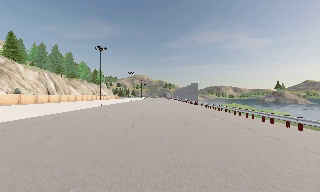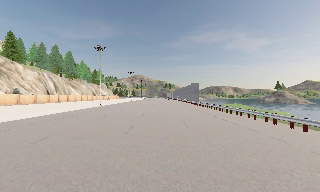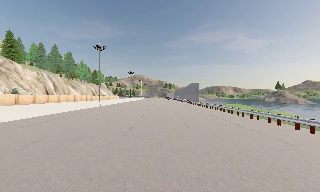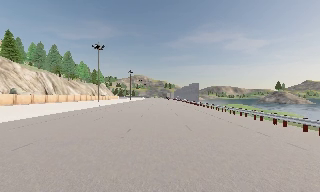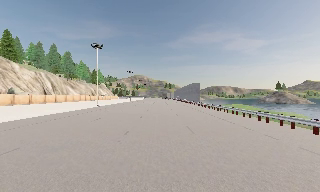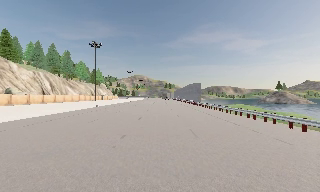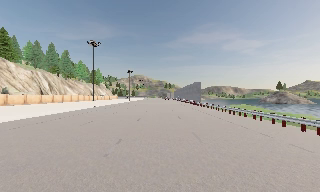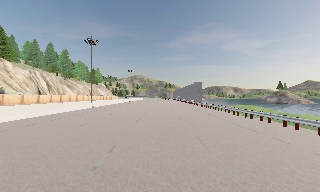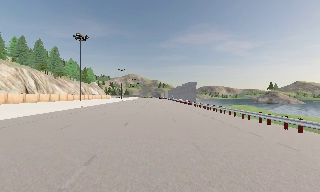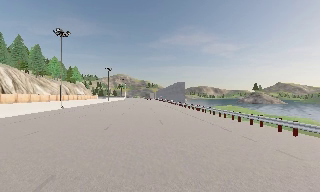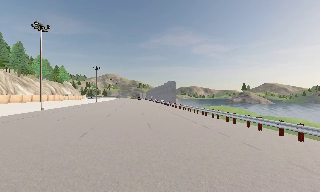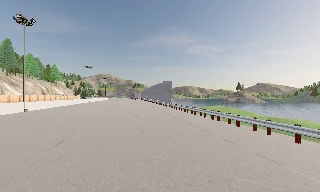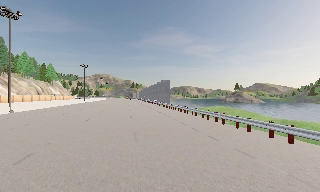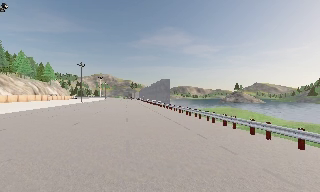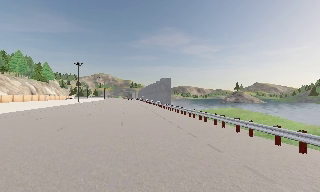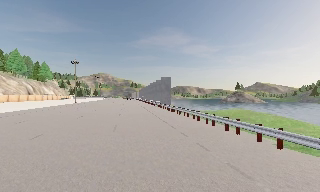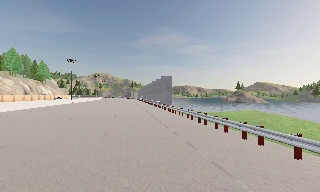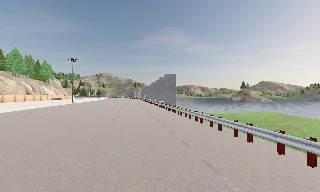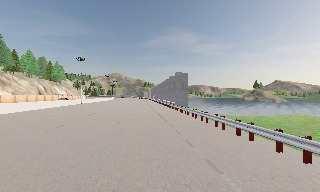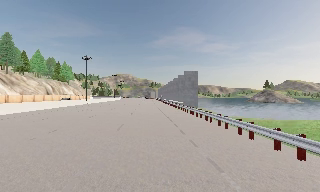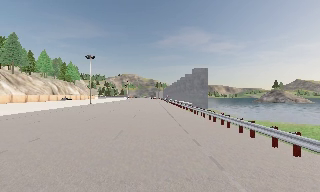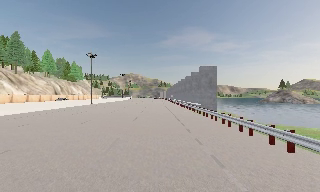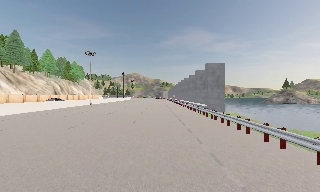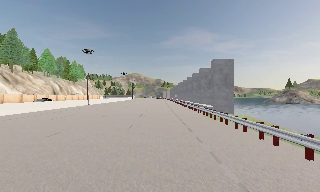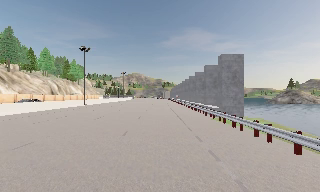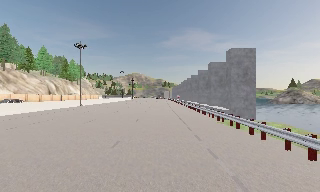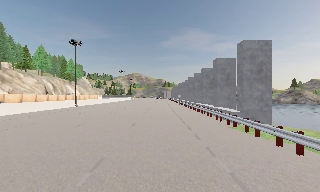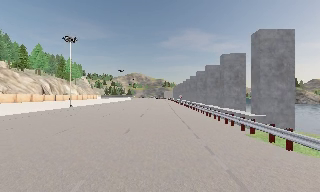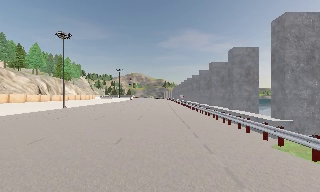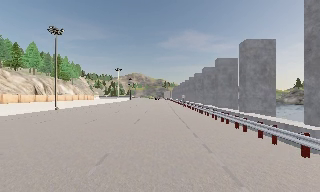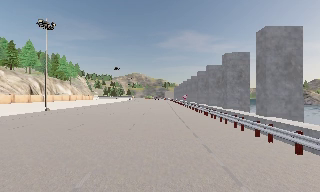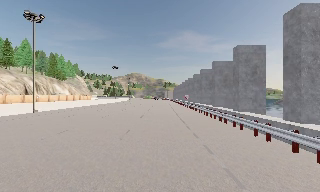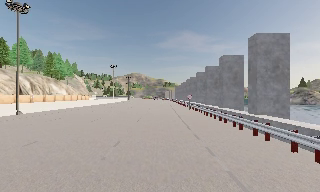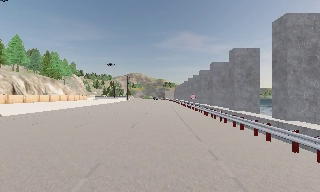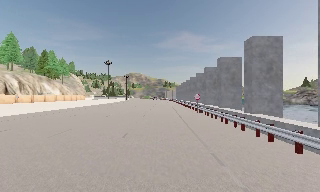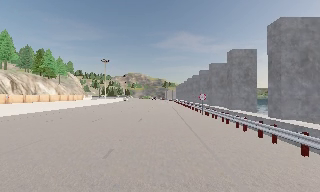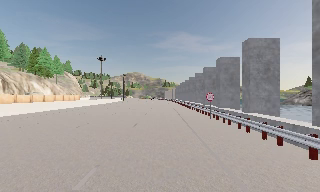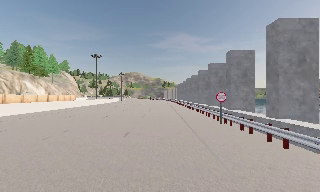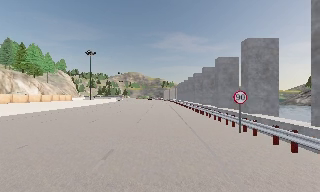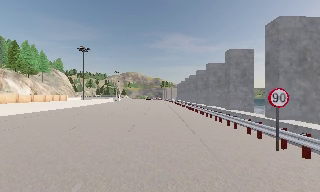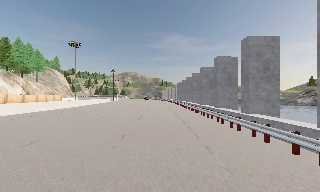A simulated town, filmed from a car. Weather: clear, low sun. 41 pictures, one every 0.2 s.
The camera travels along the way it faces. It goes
forward.
0.0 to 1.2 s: The camera travels forward, about 3.5 m, so what stands in front looms larger. It gains speed.
1.2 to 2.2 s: The scene slides to the left, as the camera pans about 10 degrees to its right. It travels forward, about 6 m, so what stands in front looms larger.
2.2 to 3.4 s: The camera travels forward, about 10 m, so what stands in front looms larger.
3.4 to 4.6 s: The scene slides to the right, as the camera pans about 10 degrees to its left. It travels forward, about 11 m, so what stands in front looms larger.
4.6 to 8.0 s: The camera travels forward, about 40 m, so what stands in front looms larger.
The film runs forward here.
